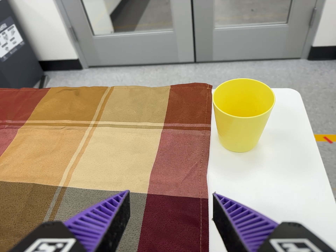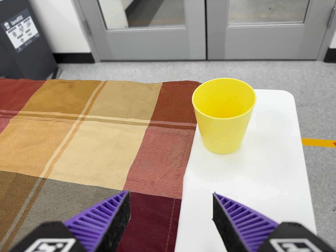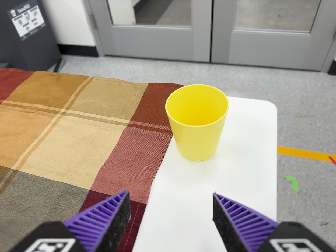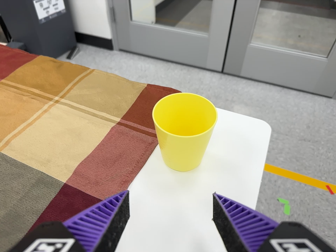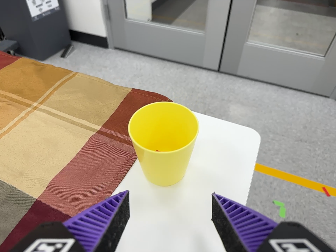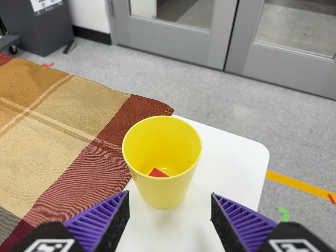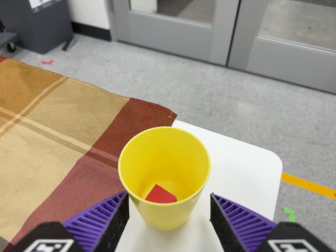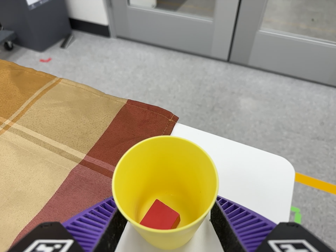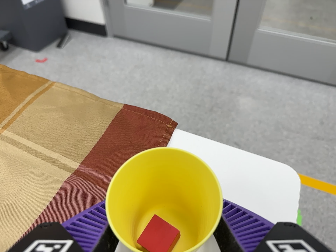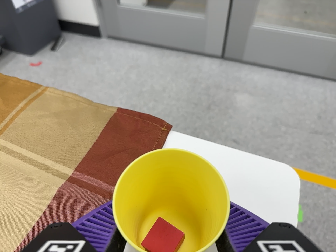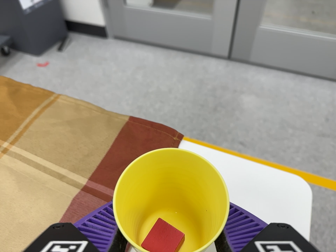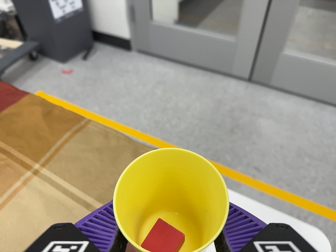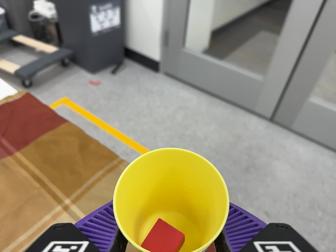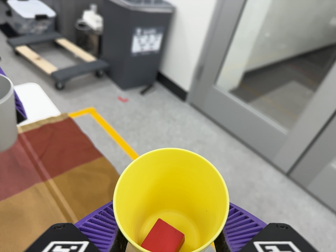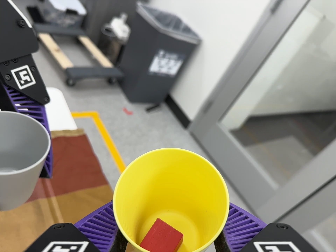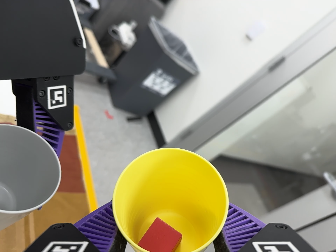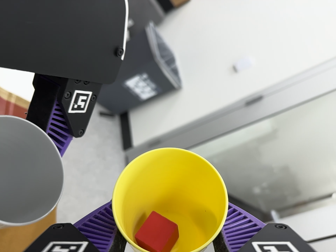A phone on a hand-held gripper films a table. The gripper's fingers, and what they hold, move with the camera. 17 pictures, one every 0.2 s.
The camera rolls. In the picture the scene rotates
clockwise.
0.0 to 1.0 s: The camera travels to its right and forward, about 16 cm, so close, fixed things drift to the left. It rolls about its line of sight by about 20 degrees, and the scene rotates clockwise.
1.0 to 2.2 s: The camera travels toward the top of its view and forward, about 10 cm, so close, fixed things drift downward.
2.2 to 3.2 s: The camera pans to its right by about 10 degrees. It travels to its left and toward the top of its view, about 32 cm. Its aim tips toward the top of its view by about 15 degrees, and the scene shifts downward. It rolls about its line of sight by about 70 degrees, and the scene rotates clockwise.
The film runs forward here.
